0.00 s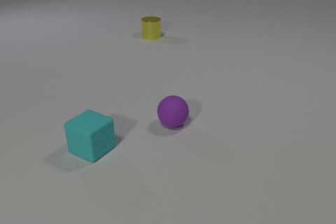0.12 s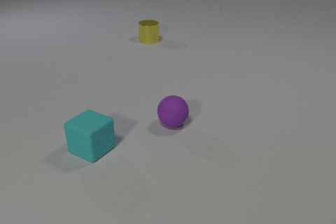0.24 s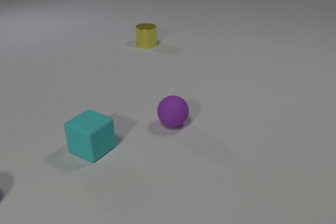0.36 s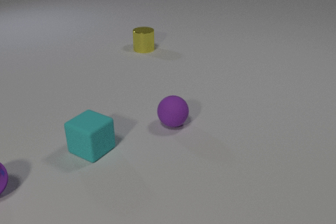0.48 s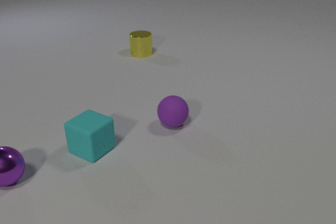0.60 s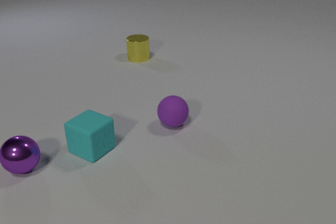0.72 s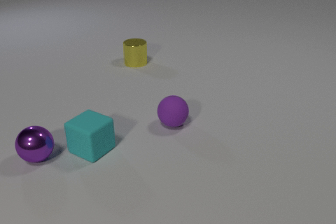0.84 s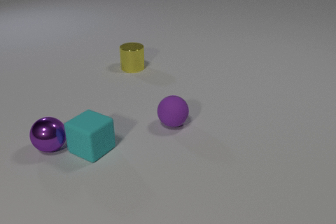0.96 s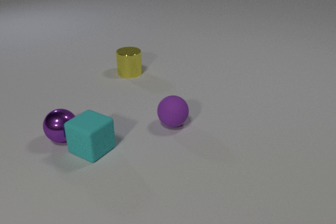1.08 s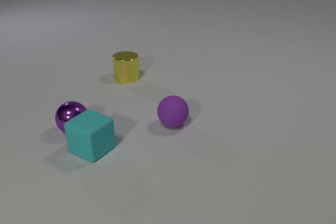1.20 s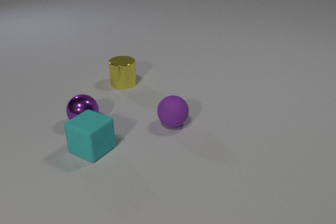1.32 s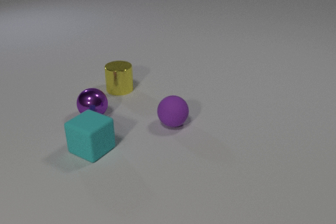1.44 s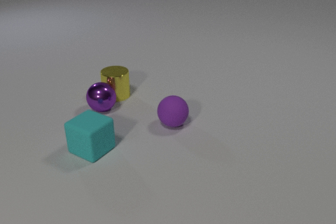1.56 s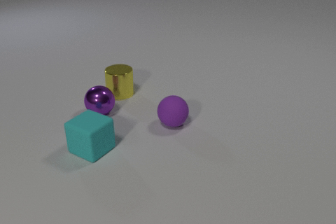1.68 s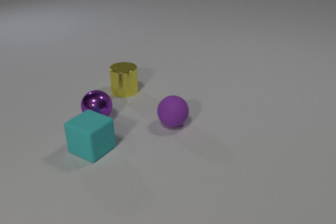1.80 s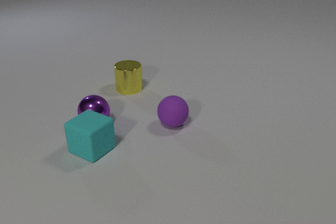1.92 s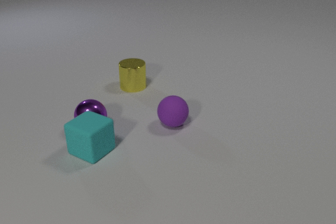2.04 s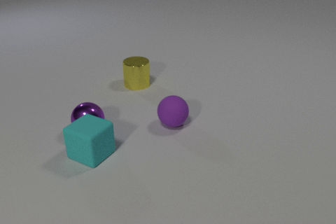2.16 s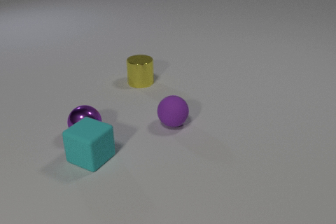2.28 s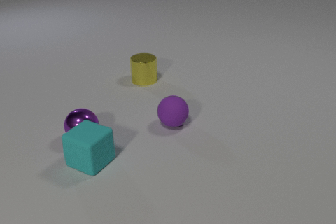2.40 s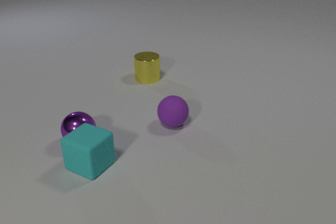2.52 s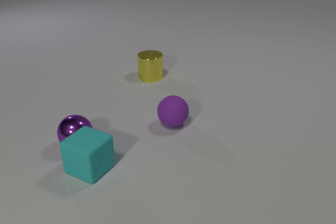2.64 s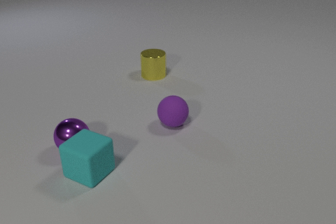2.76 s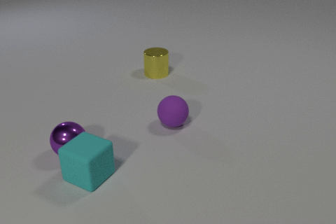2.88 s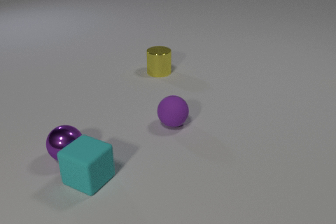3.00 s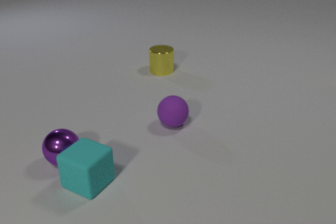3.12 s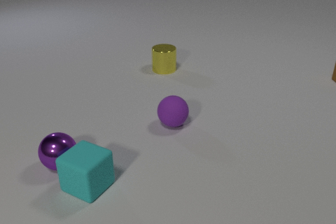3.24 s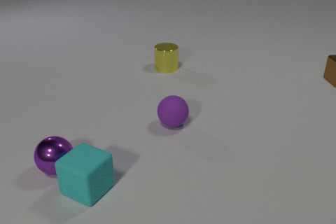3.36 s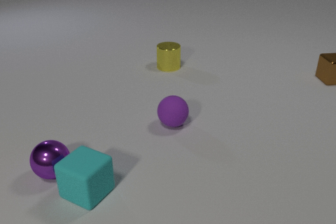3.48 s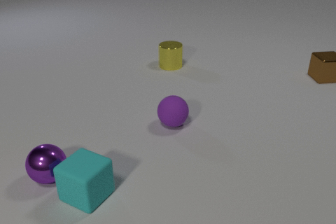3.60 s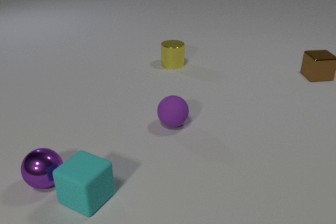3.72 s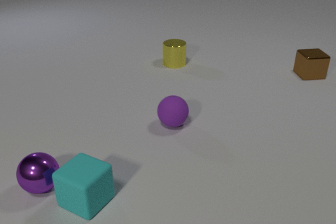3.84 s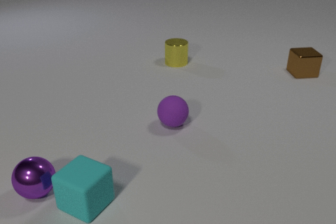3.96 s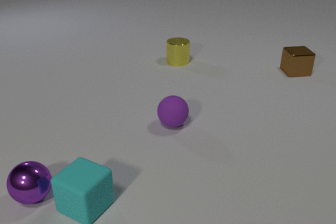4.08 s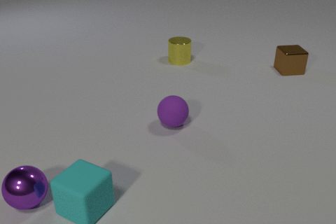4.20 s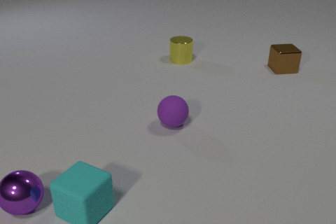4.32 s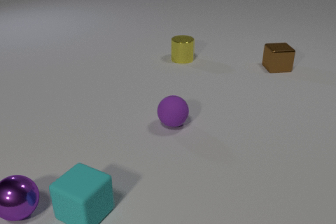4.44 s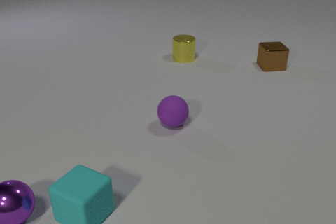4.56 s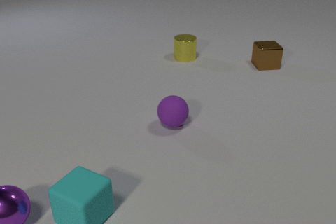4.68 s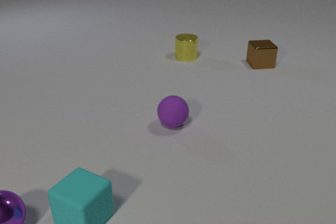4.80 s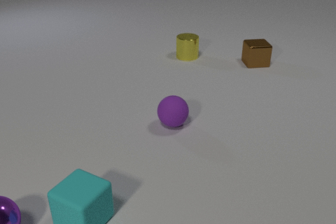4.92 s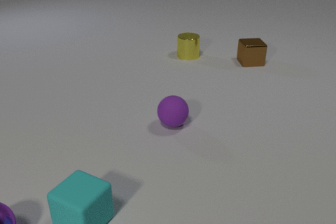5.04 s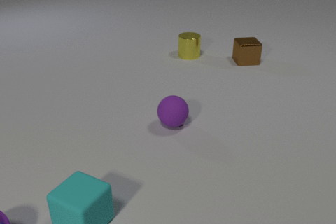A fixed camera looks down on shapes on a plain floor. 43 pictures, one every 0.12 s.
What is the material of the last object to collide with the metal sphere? rubber.
Are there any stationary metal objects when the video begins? no.
How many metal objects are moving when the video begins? 1.
0.00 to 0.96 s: The purple metal sphere comes in at the left edge, rolls to the right and away from the camera. The yellow metal cylinder slides toward the camera.
0.96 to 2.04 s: The purple metal sphere rolls to the right. The yellow metal cylinder slides toward the camera. The cyan rubber cube slides toward the camera. The purple metal sphere and the yellow metal cylinder collide. The purple metal sphere and the cyan rubber cube collide.
2.04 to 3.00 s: The purple metal sphere rolls toward the camera and to the left. The yellow metal cylinder slides away from the camera and to the right. The cyan rubber cube slides toward the camera.
3.00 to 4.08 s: The purple metal sphere rolls toward the camera and to the left. The yellow metal cylinder slides away from the camera and to the right. The cyan rubber cube slides toward the camera. The brown metal cube comes in at the right edge, slides to the left.
4.08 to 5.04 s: The purple metal sphere rolls toward the camera and to the left. The yellow metal cylinder slides away from the camera and to the right. The cyan rubber cube slides toward the camera. The brown metal cube slides to the left.
